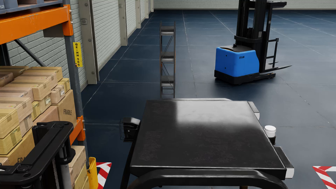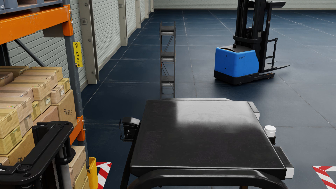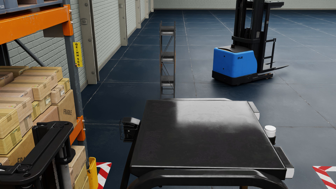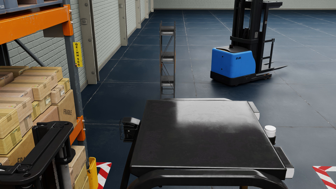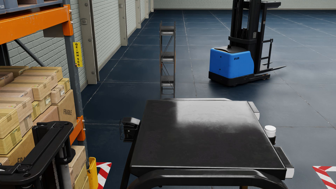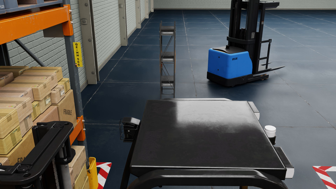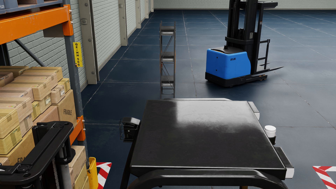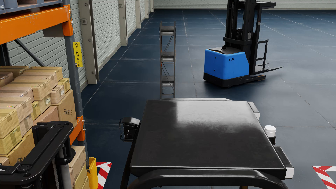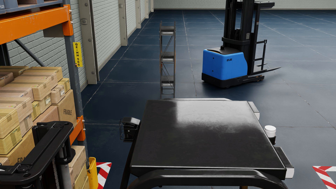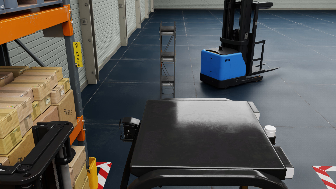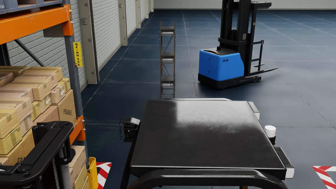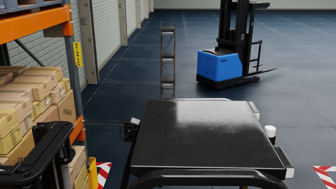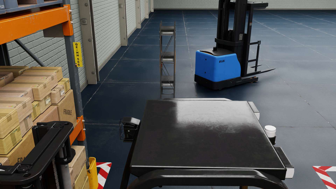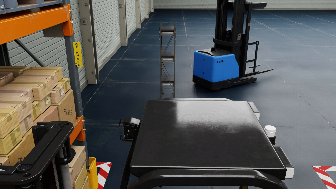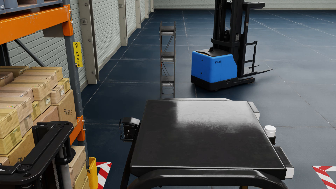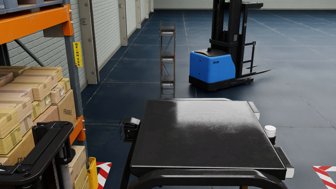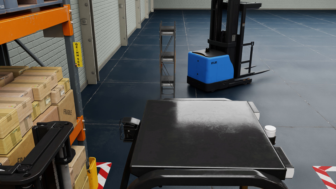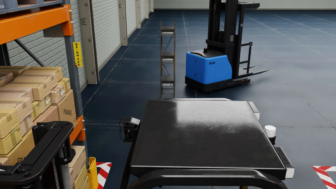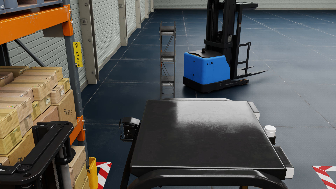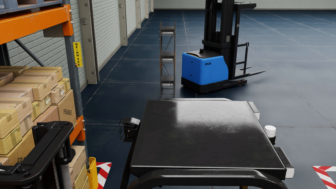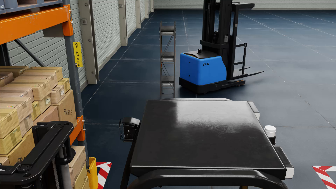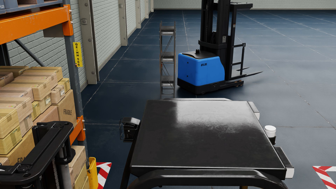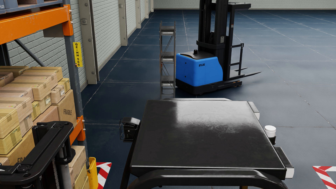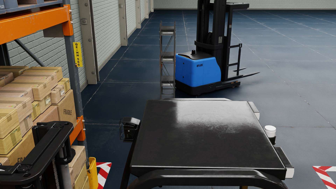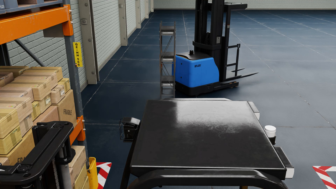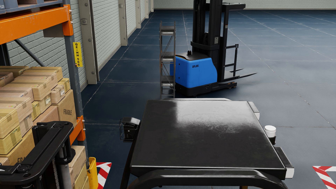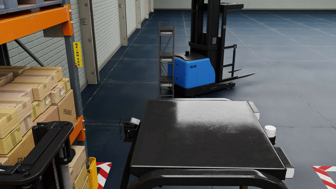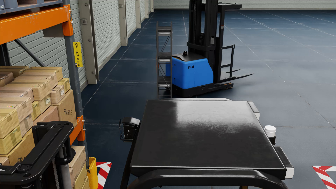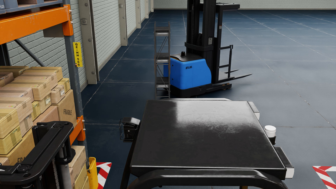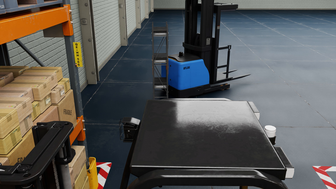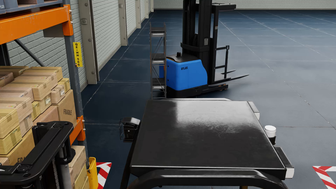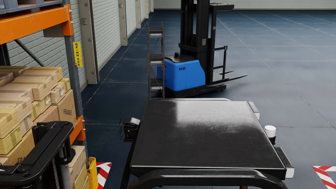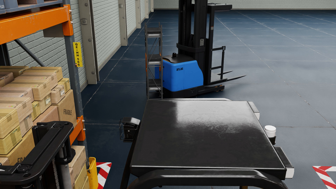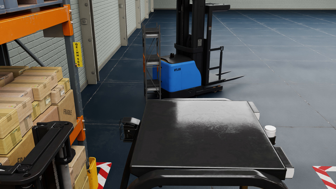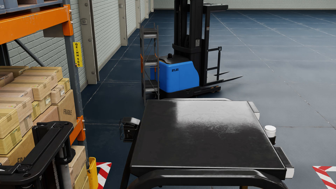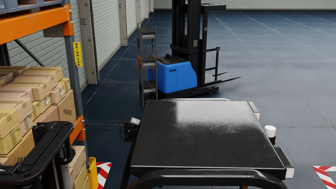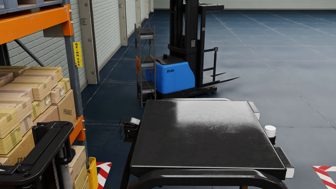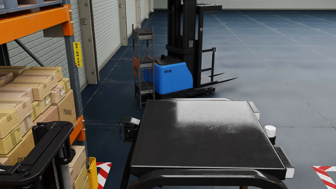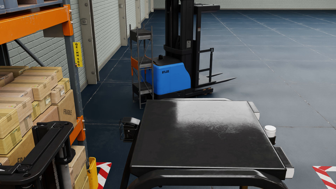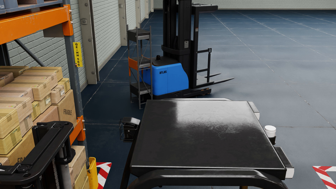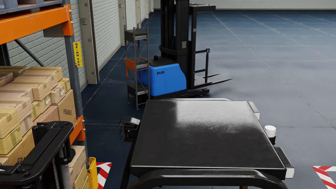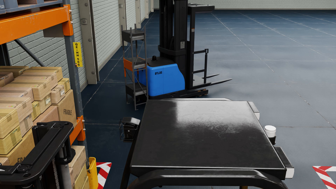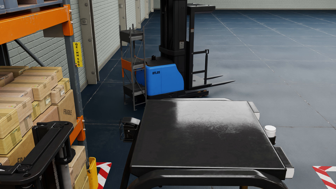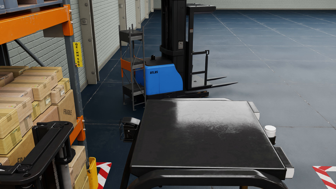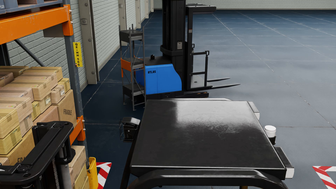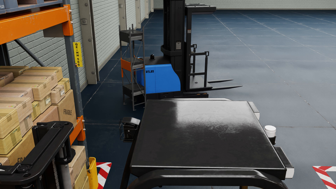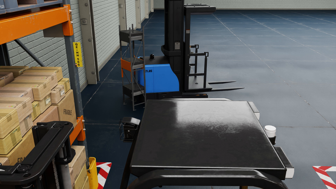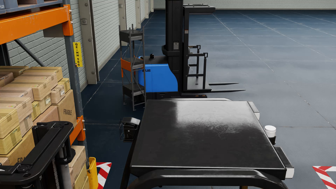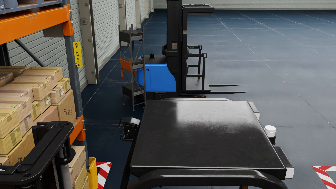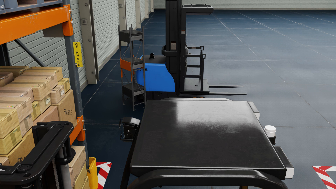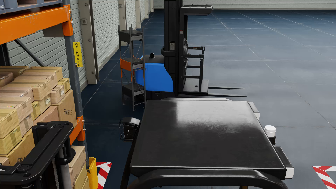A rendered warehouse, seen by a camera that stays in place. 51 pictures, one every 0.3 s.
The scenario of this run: A forklift runs into an object in its way.
